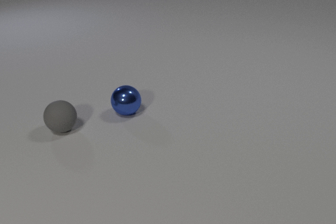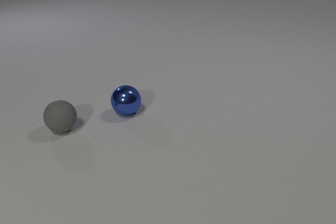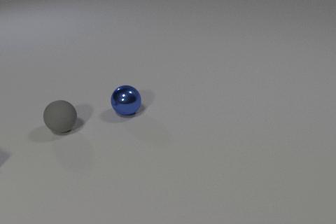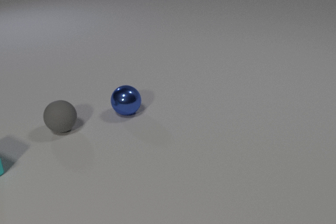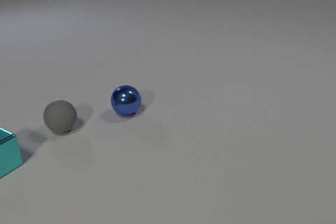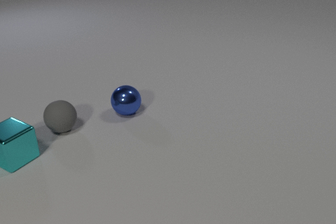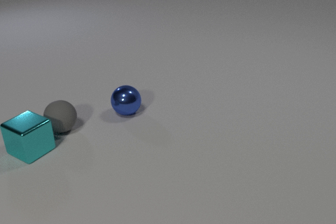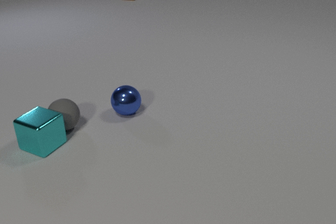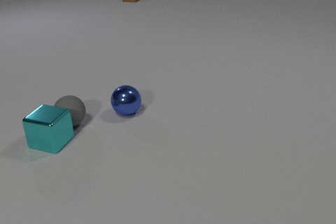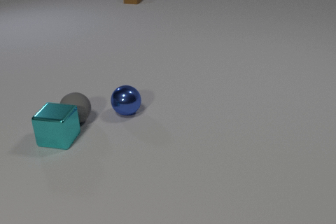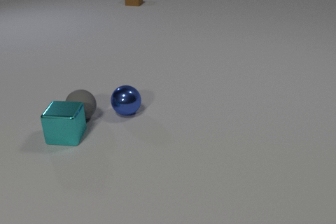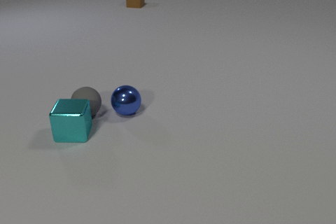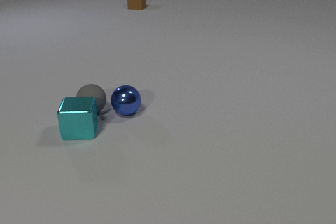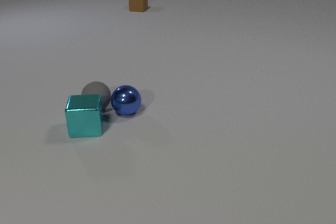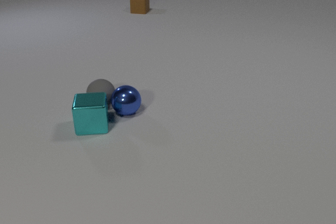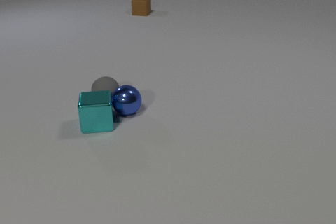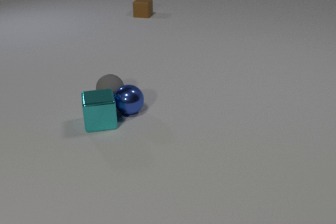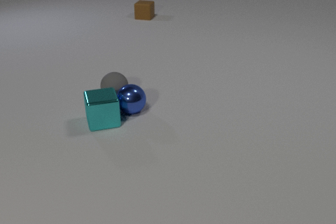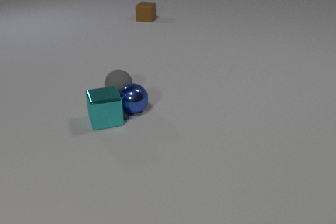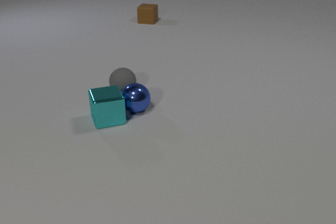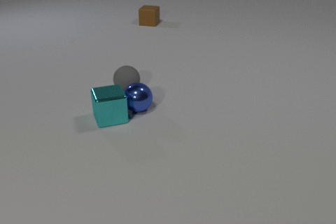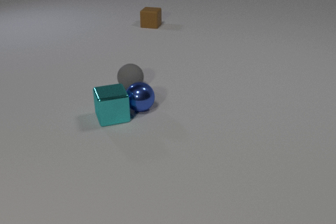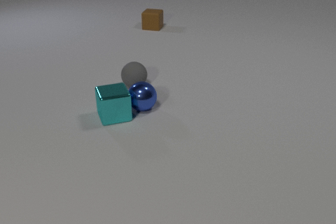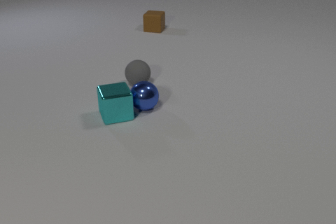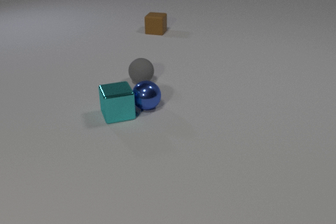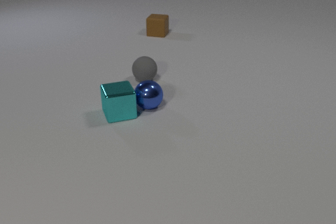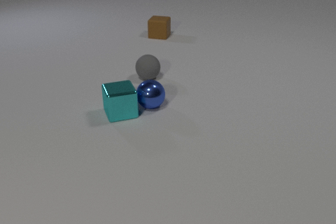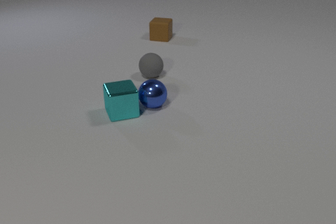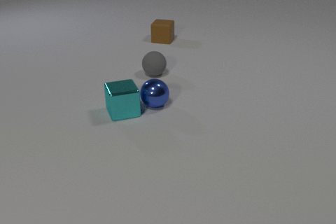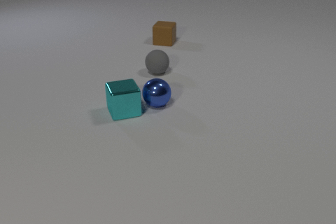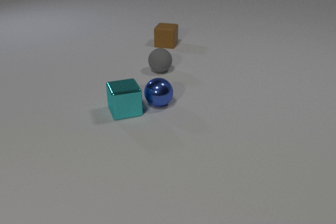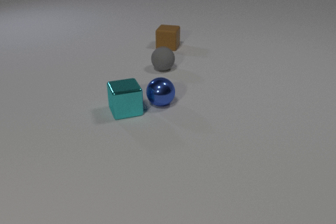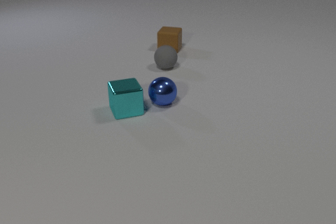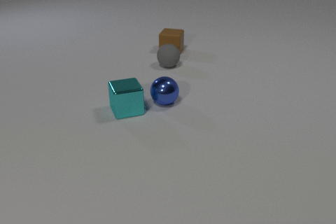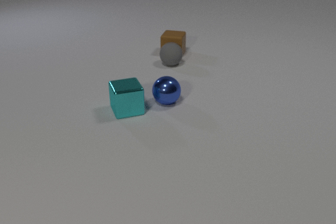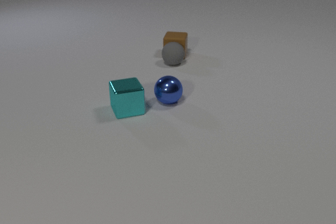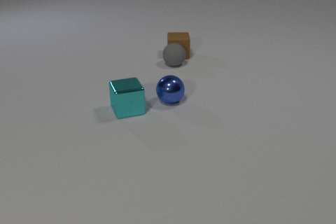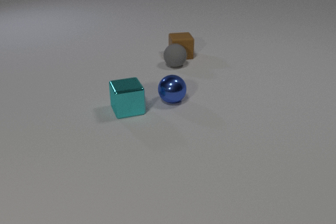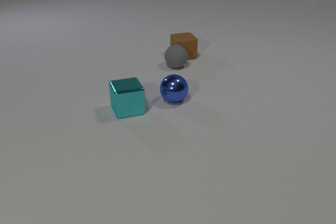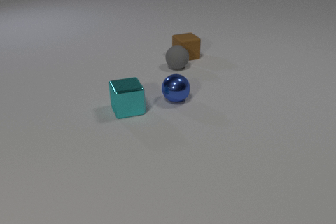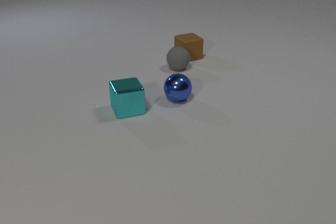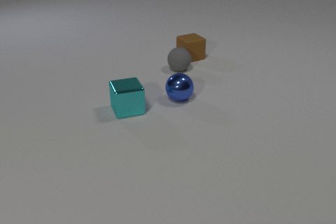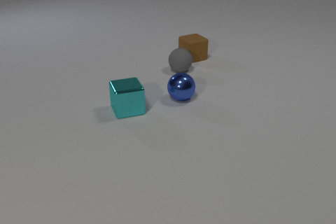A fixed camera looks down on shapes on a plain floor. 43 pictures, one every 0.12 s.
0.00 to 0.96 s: The cyan metal cube comes in at the left edge, slides to the right and away from the camera. The gray rubber sphere rolls to the right and away from the camera. The brown rubber cube comes in at the top edge, slides toward the camera. The cyan metal cube and the gray rubber sphere collide.
0.96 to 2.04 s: The cyan metal cube slides to the right and away from the camera, spins so that its near face slides to the right, counterclockwise seen from above. The gray rubber sphere rolls away from the camera and to the right. The brown rubber cube slides toward the camera. The cyan metal cube and the blue metal sphere collide.
2.04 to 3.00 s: The cyan metal cube slides to the right and away from the camera. The gray rubber sphere rolls away from the camera and to the right. The blue metal sphere rolls to the right and away from the camera. The brown rubber cube slides toward the camera.
3.00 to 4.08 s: The cyan metal cube slides to the right and away from the camera. The gray rubber sphere rolls away from the camera and to the right. The blue metal sphere rolls to the right and away from the camera. The brown rubber cube slides toward the camera.
4.08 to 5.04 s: The gray rubber sphere rolls toward the camera and to the right. The blue metal sphere rolls to the right and away from the camera. The brown rubber cube slides to the right and toward the camera, spins so that its near face slides to the right, counterclockwise seen from above. The gray rubber sphere and the brown rubber cube collide.
How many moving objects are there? 4.
Are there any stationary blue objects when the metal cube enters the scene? yes.
How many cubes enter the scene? 2.
